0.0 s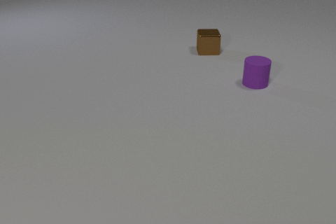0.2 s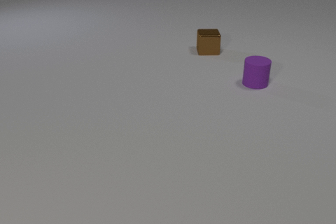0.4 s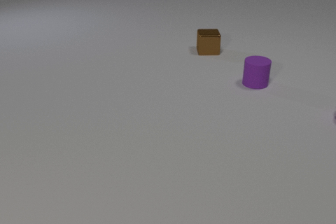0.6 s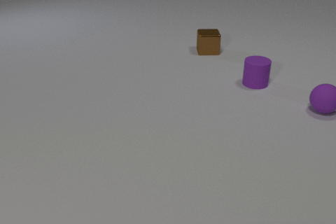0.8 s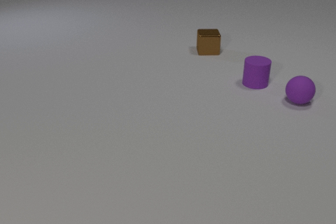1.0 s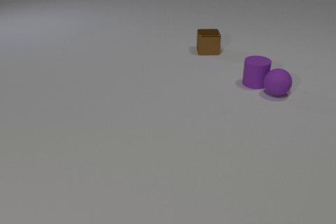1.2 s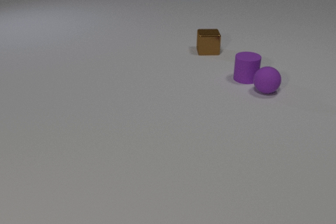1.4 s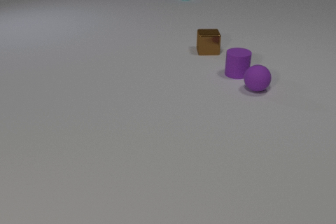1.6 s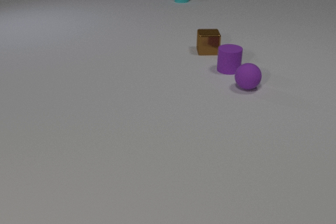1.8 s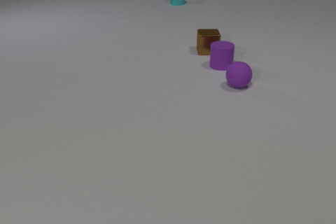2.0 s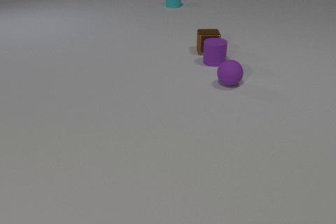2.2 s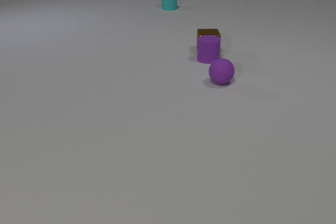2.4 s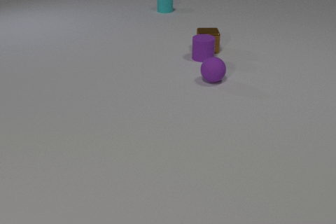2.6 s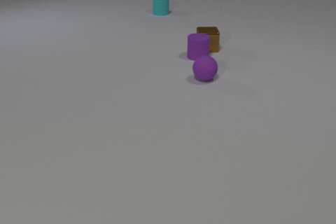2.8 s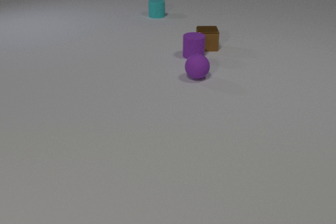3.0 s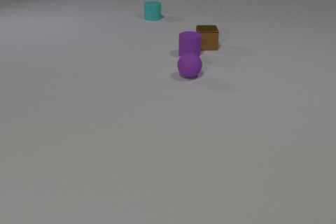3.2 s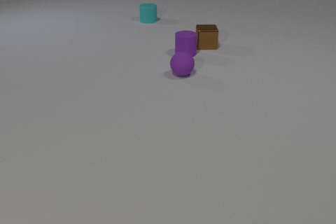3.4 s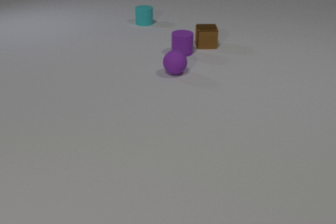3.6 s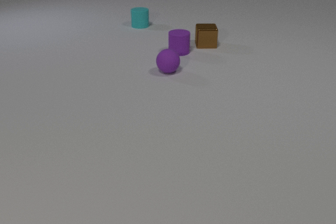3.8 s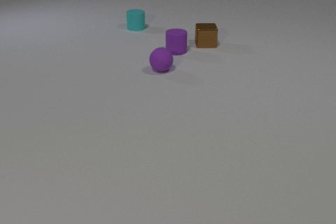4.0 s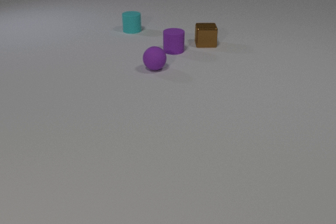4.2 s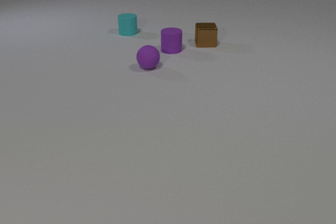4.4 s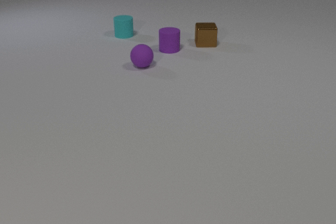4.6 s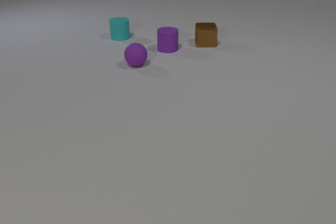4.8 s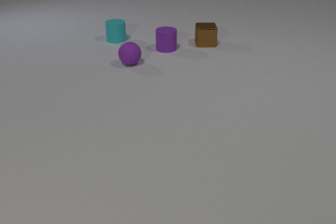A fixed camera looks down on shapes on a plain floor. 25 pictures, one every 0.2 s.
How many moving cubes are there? 1.
What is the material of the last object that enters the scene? rubber.
How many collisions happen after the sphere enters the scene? 2.
0.0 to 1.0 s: The purple rubber sphere comes in at the right edge, rolls to the left and away from the camera. The purple rubber sphere and the purple rubber cylinder collide.
1.0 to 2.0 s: The purple rubber sphere rolls to the left. The purple rubber cylinder slides away from the camera and to the left. The cyan rubber cylinder comes in at the top edge, slides toward the camera and to the left.
2.0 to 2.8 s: The purple rubber sphere rolls to the left. The purple rubber cylinder slides to the left and away from the camera. The cyan rubber cylinder slides toward the camera and to the left. The brown metal cube slides away from the camera. The purple rubber cylinder and the brown metal cube collide.
2.8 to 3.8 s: The purple rubber sphere rolls to the left and away from the camera. The purple rubber cylinder slides to the left and away from the camera. The cyan rubber cylinder slides toward the camera and to the left. The brown metal cube slides away from the camera.
3.8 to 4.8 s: The purple rubber sphere rolls to the left and away from the camera. The purple rubber cylinder slides to the left and away from the camera. The cyan rubber cylinder slides toward the camera and to the left.
